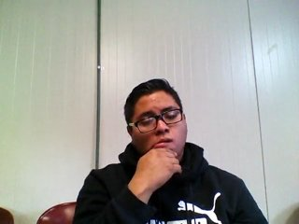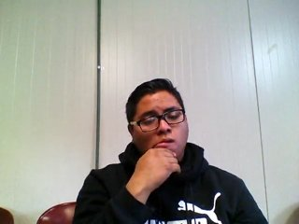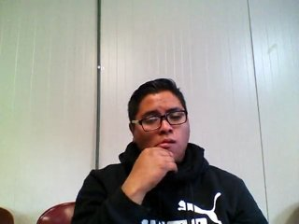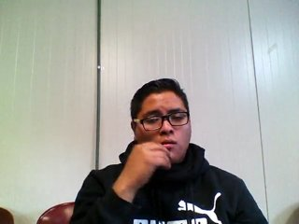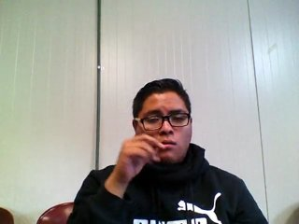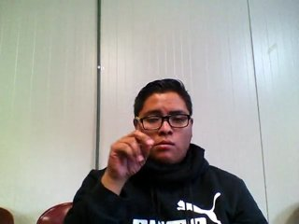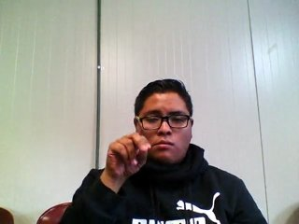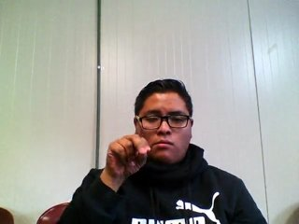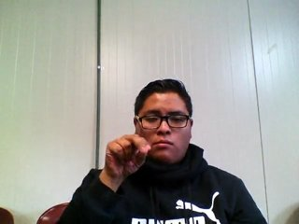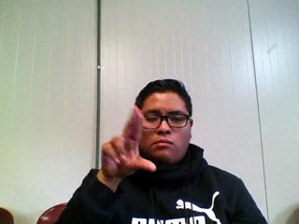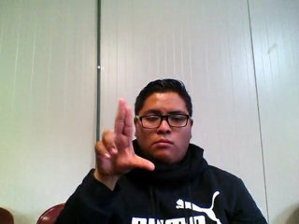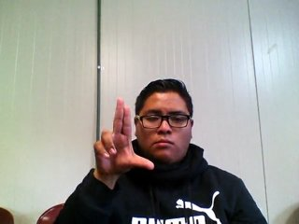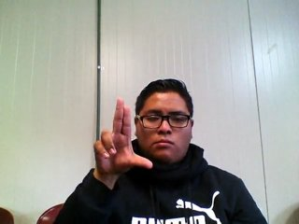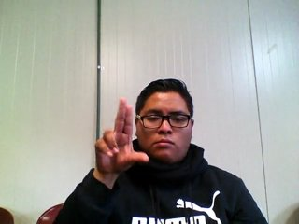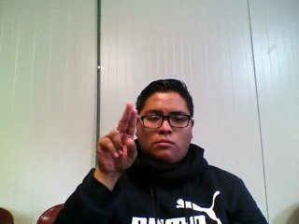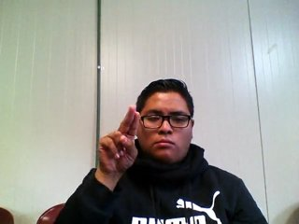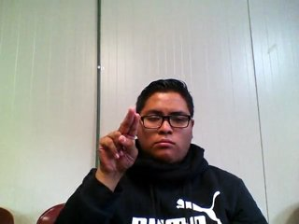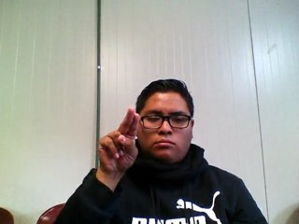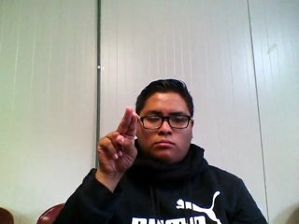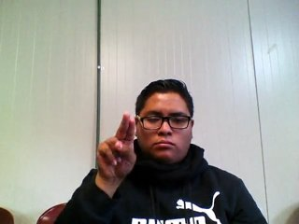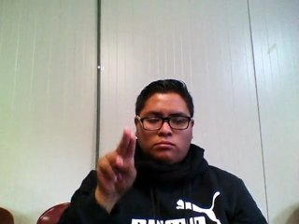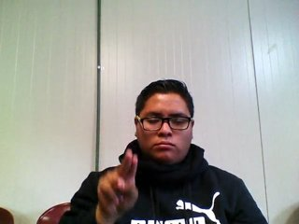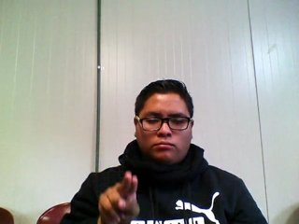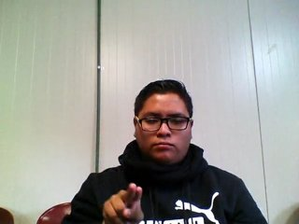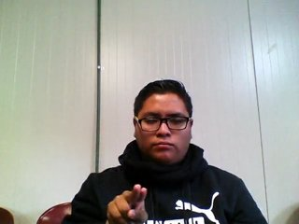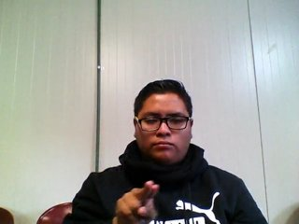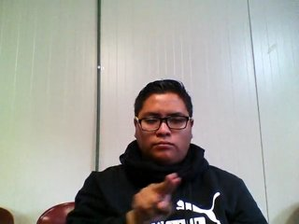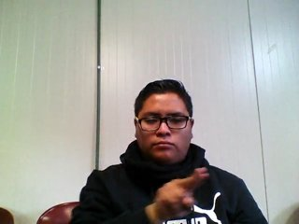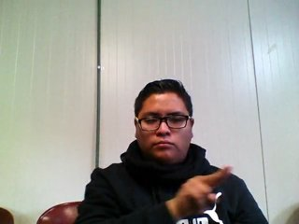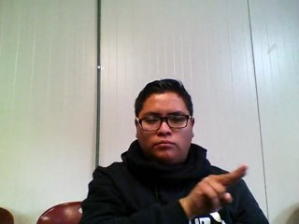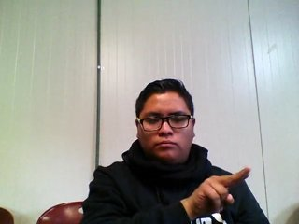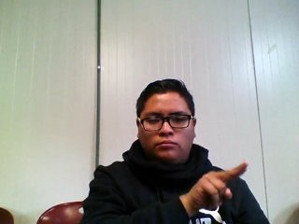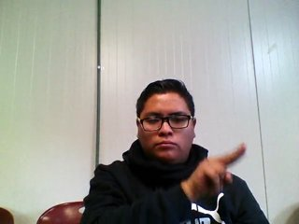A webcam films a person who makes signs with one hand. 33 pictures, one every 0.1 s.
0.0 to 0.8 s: Non-gesture.
0.9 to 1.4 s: Zoom in.
1.5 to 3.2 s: Pointing with two fingers.
